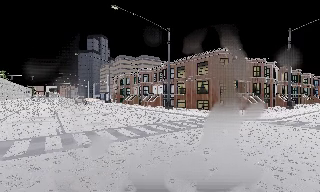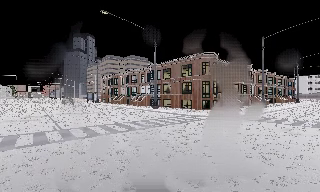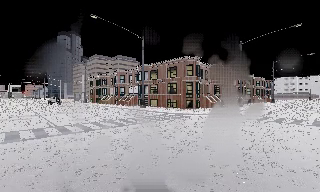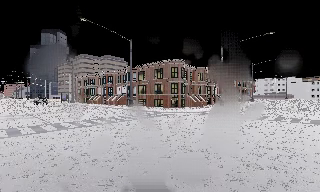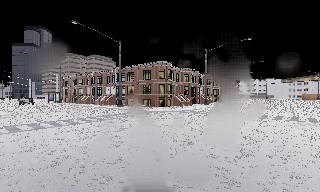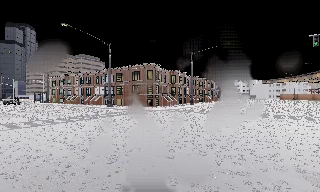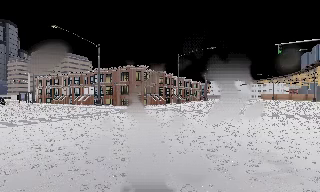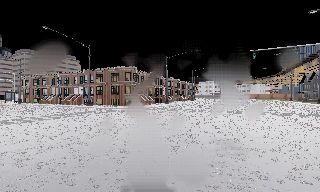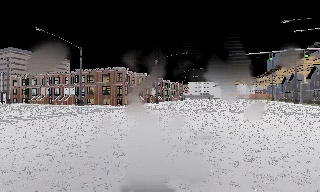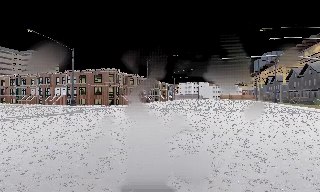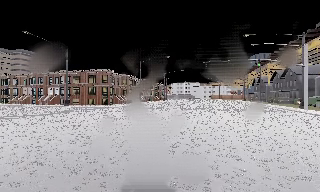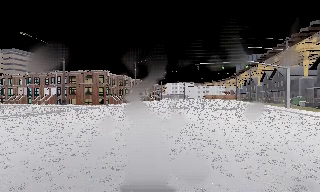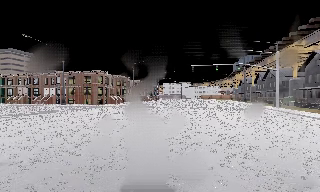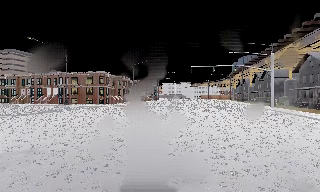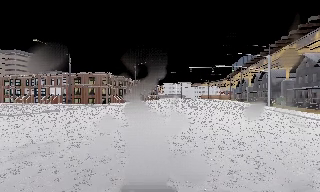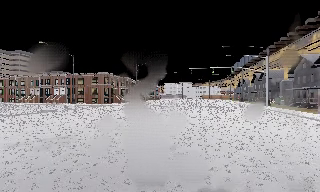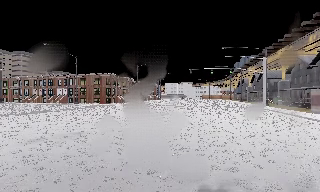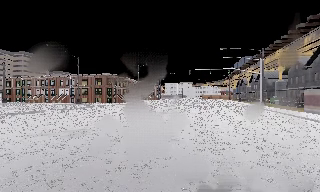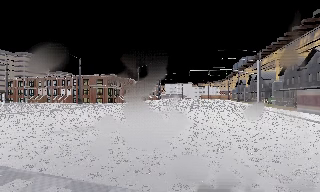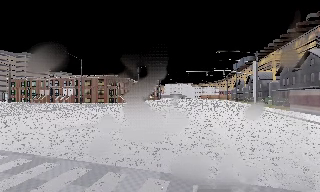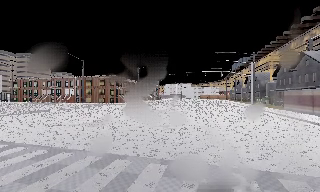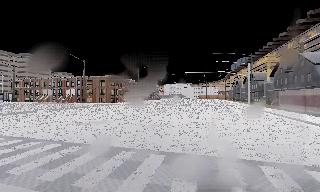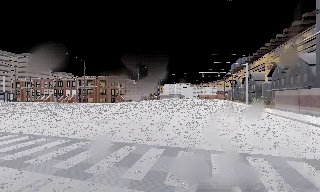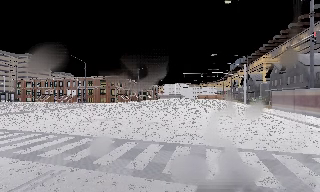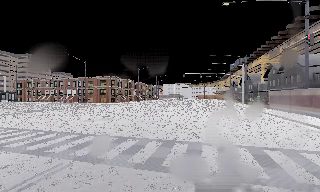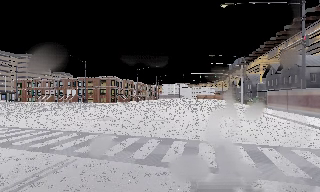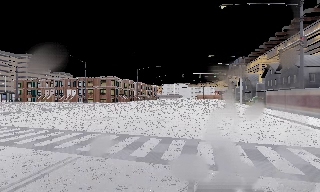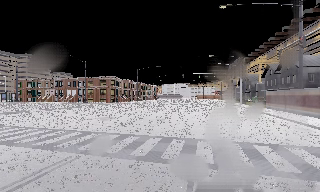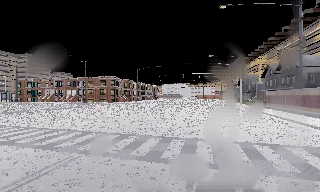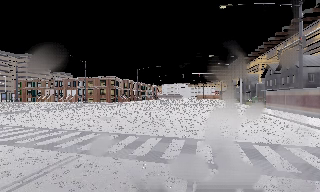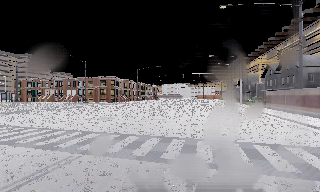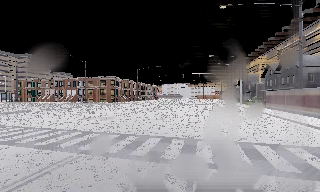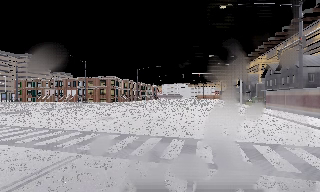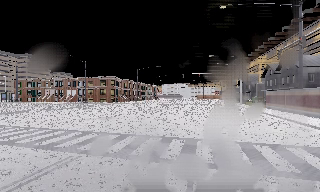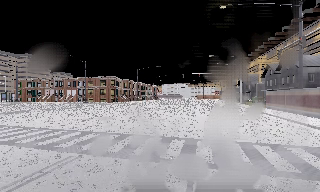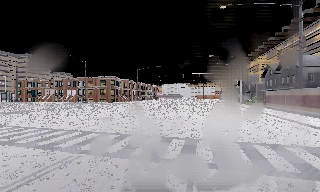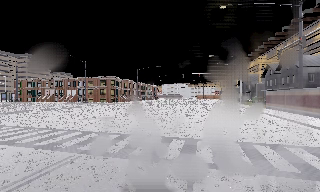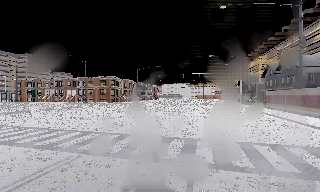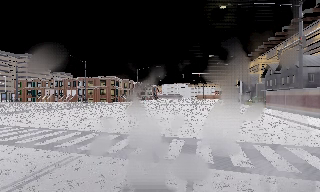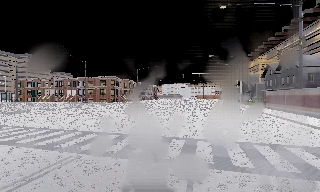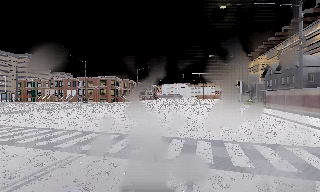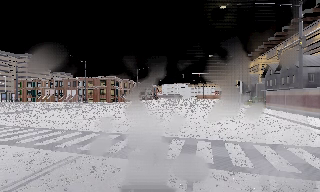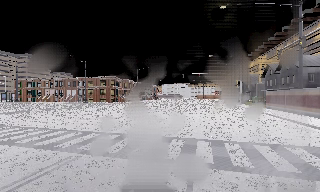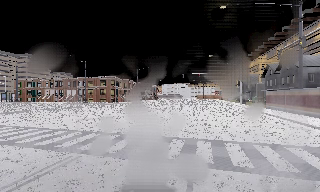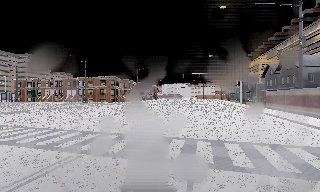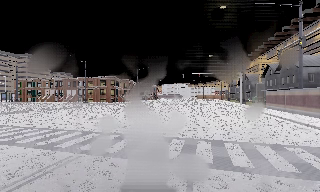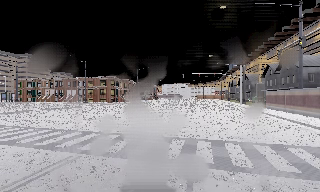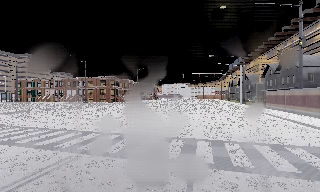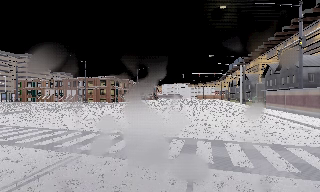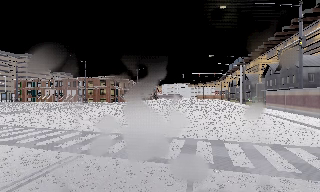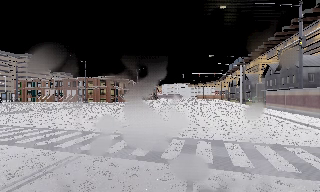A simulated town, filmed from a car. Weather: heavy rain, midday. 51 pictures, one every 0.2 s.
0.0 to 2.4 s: The camera pans to its right, which is clockwise from overhead, by about 40 degrees. It travels backward, about 16 m.
2.4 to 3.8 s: The camera travels backward, about 6 m, so what stands in front gets smaller.
3.8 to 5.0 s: The camera travels backward, about 3.5 m, so what stands in front gets smaller. It loses speed.
5.0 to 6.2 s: The camera shifts only a little, or ends up much as it began.
6.2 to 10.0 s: The camera keeps its place and its aim.
The film runs backward here.
